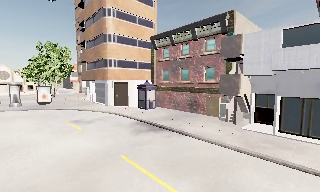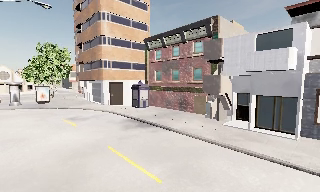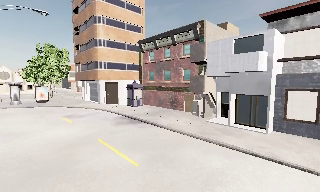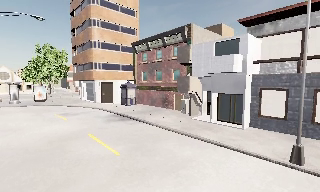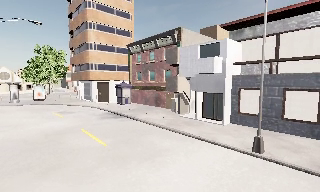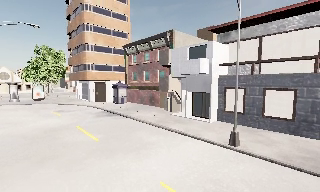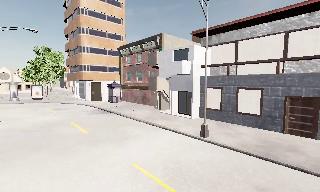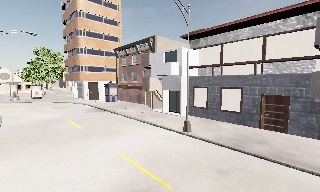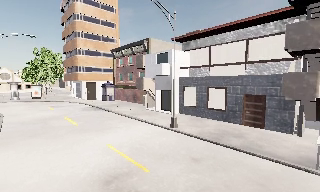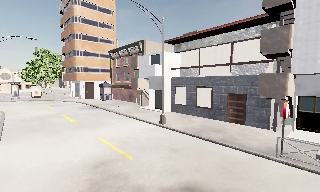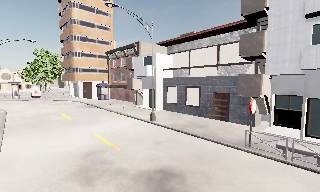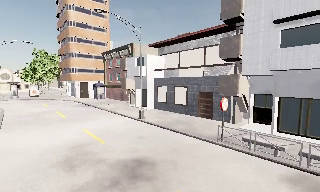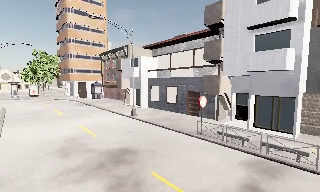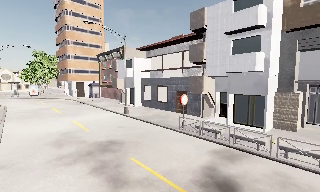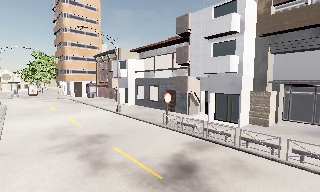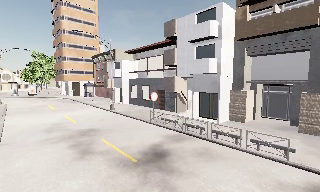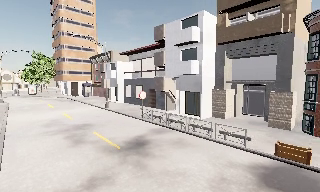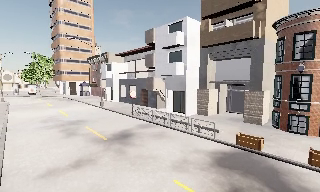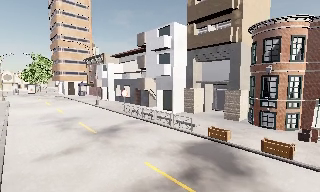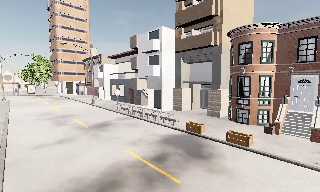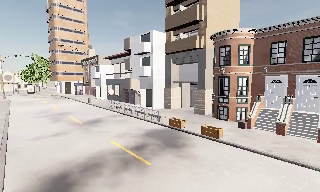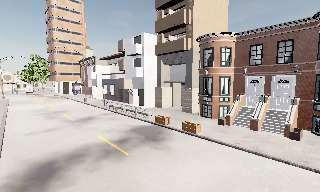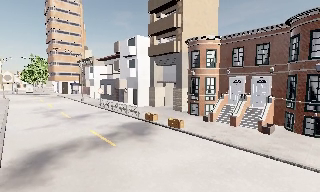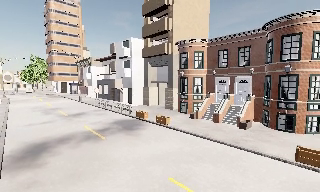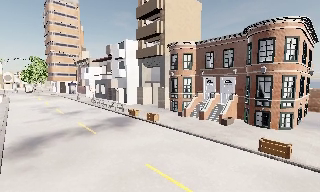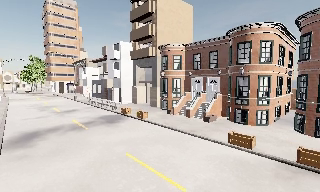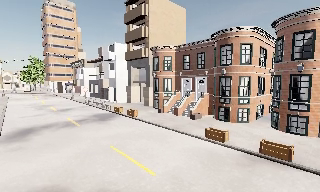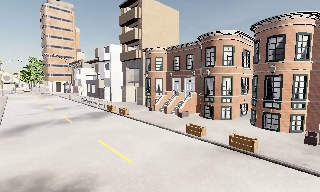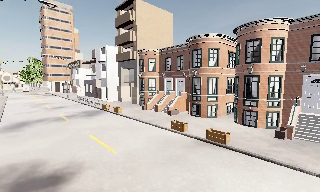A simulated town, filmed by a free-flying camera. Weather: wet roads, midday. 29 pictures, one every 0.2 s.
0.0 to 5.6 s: The camera travels backward and to its right, about 35 m, so what stands in front gets smaller.
The film runs forward here.
